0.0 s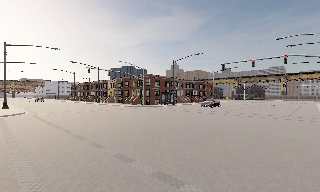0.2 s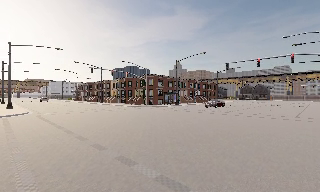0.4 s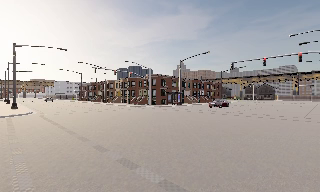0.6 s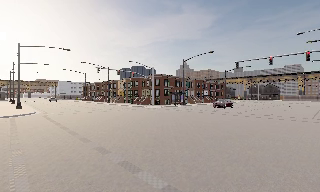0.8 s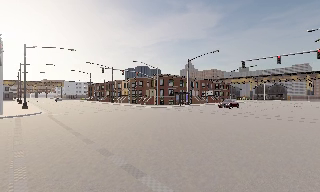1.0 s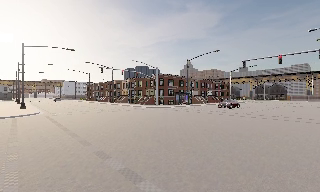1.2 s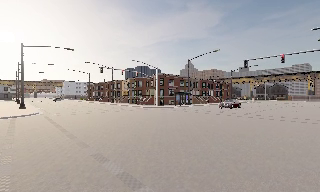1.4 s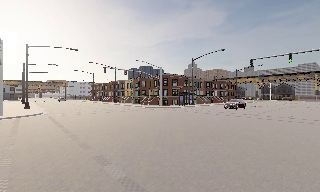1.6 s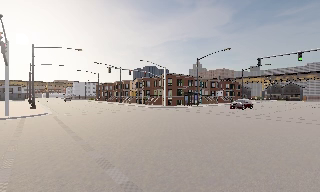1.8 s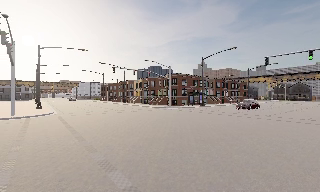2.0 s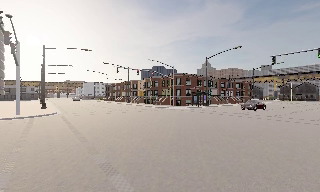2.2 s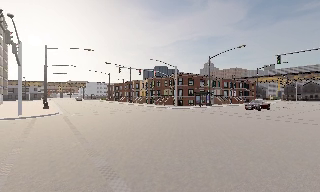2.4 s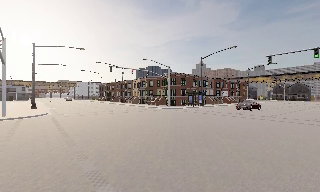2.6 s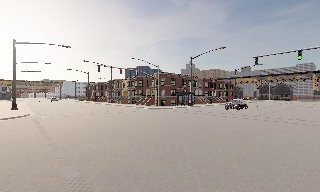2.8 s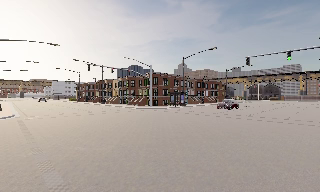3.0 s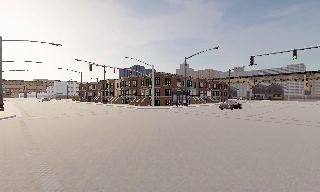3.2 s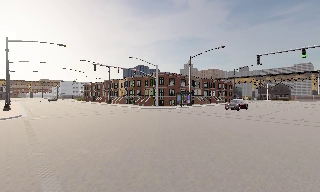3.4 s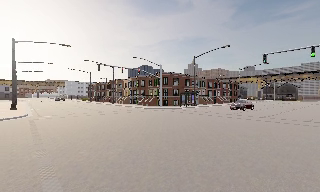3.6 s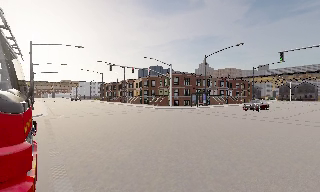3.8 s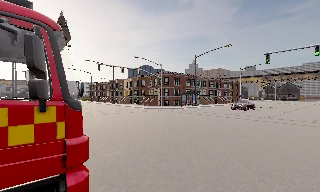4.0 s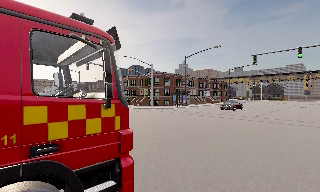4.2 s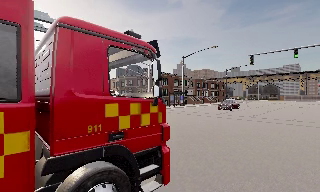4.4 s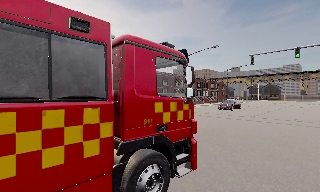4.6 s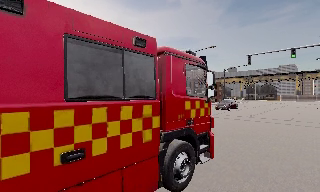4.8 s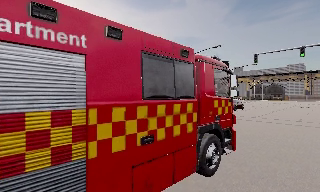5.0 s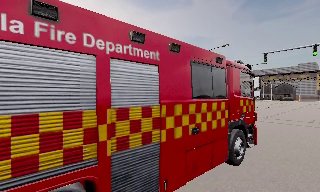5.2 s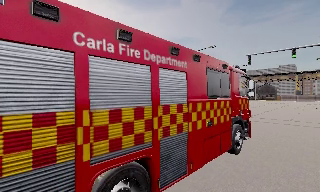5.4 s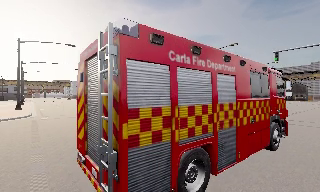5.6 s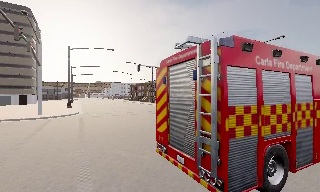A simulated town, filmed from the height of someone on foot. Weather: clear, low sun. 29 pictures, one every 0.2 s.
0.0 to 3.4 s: The camera travels forward, about 4 m, so what stands in front looms larger.
3.4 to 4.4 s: The camera shifts only a little, or ends up much as it began.
4.4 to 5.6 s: The camera pans to its left, which is counterclockwise from overhead, by about 20 degrees.
The film runs forward here.
